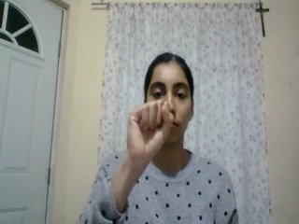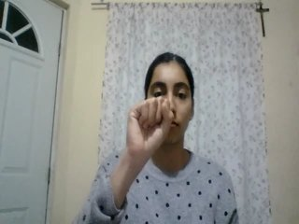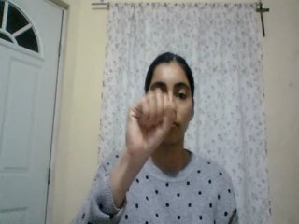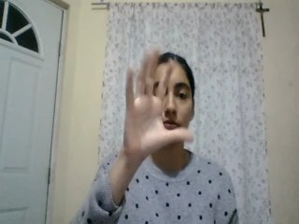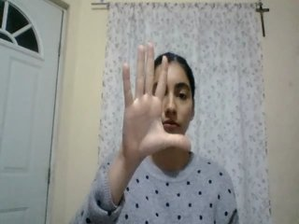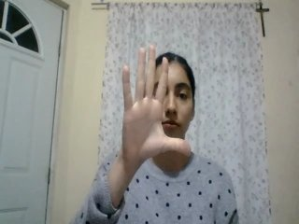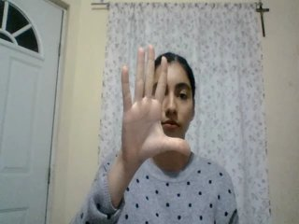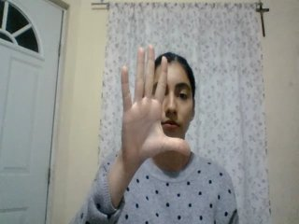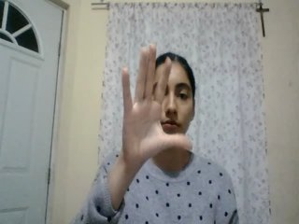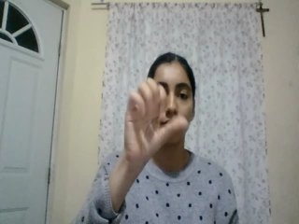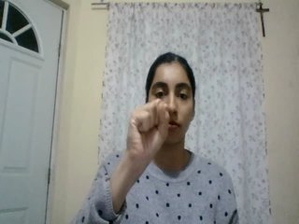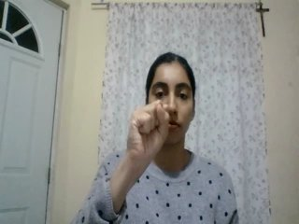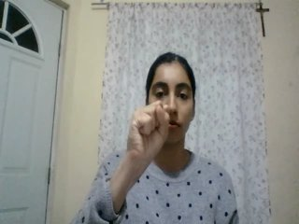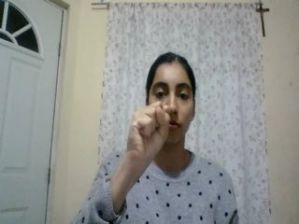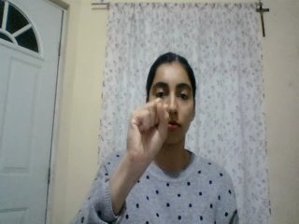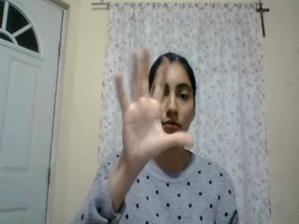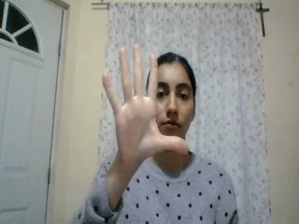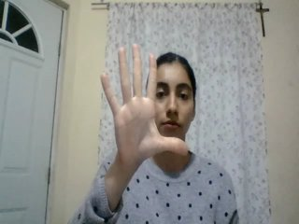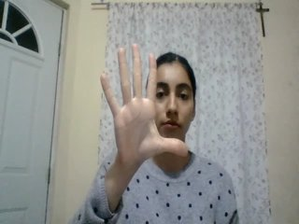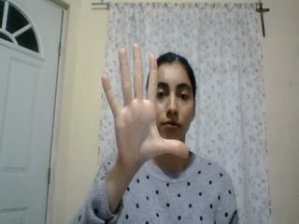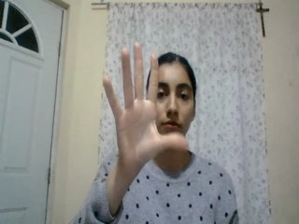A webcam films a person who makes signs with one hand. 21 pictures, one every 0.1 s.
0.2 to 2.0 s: Open twice.
